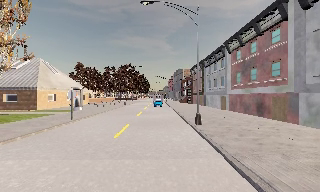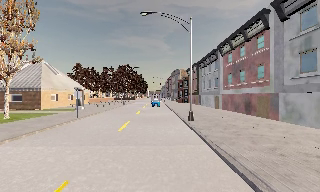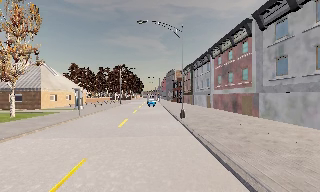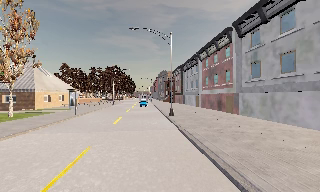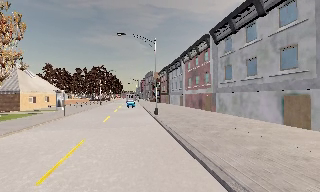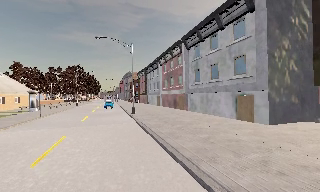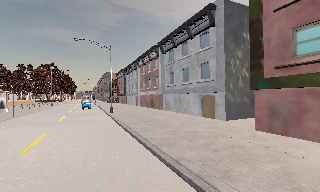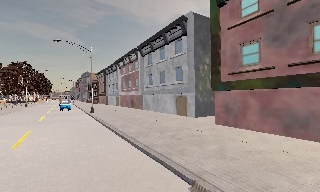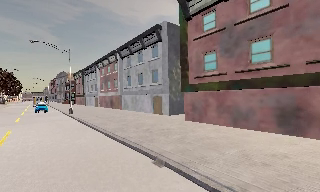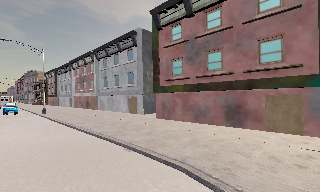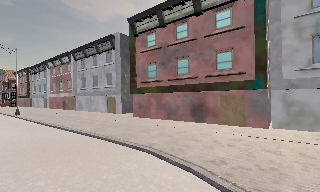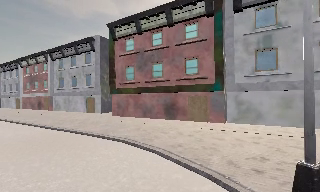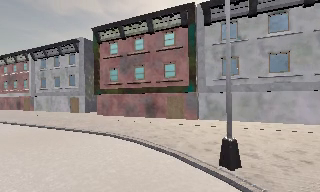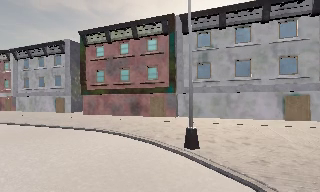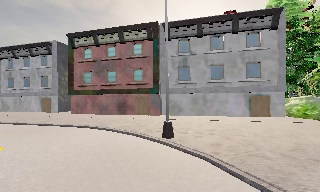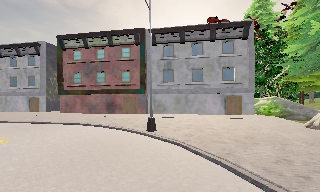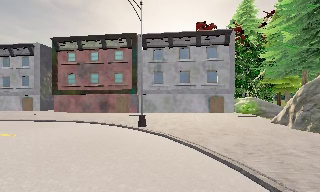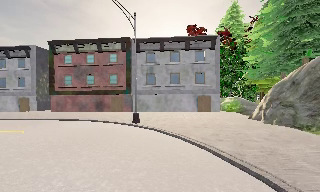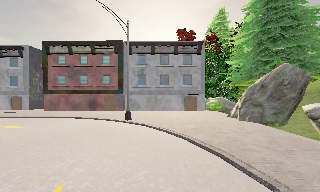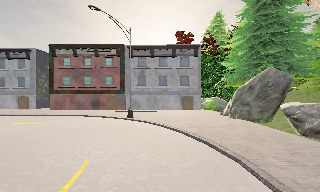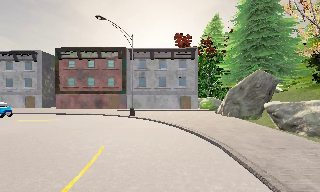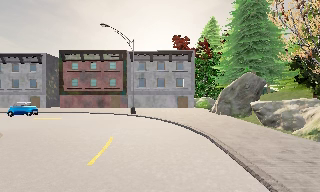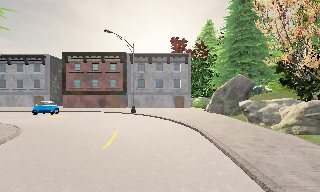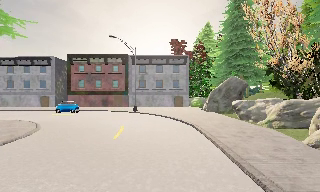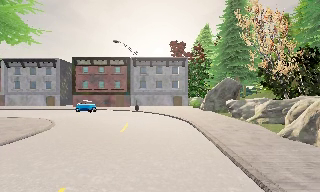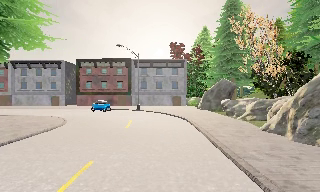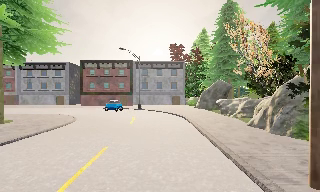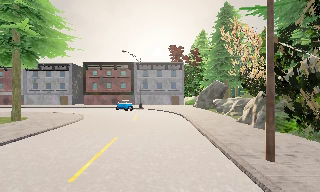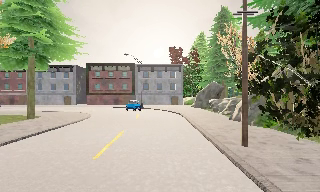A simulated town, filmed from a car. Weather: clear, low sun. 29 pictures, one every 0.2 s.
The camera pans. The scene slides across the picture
to the left.
The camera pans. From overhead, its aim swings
clockwise.
0.0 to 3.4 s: The scene slides to the left, as the camera pans about 85 degrees to its right. It travels backward, about 25 m.
3.4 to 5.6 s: The camera travels backward, about 15 m, so what stands in front gets smaller.
The film runs backward here.
